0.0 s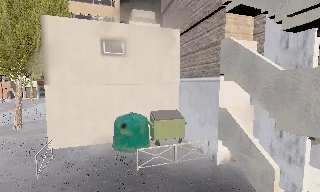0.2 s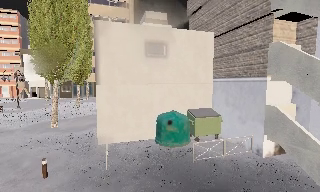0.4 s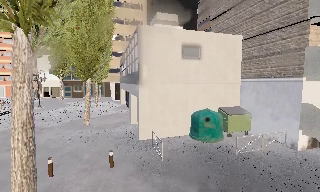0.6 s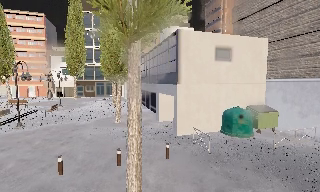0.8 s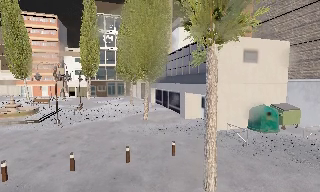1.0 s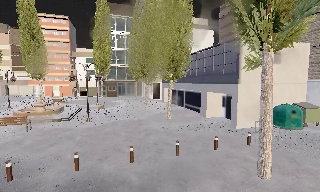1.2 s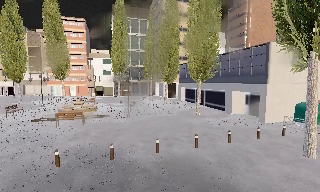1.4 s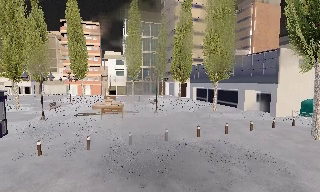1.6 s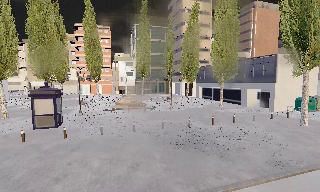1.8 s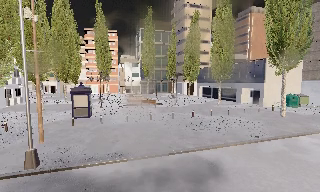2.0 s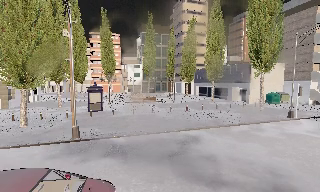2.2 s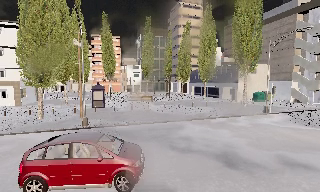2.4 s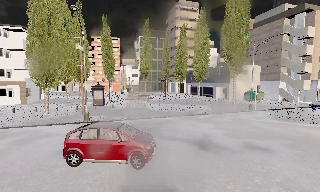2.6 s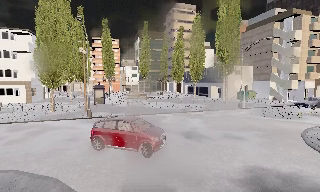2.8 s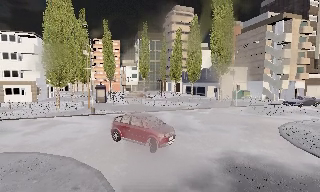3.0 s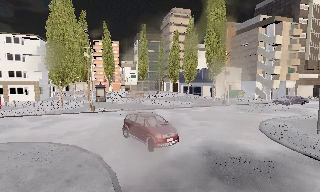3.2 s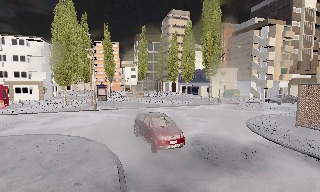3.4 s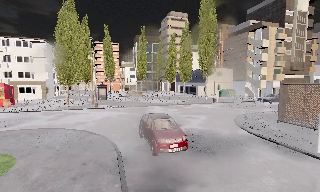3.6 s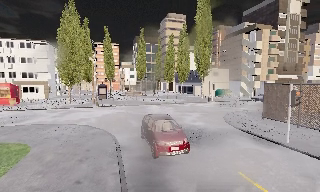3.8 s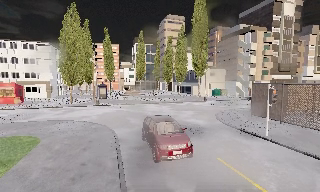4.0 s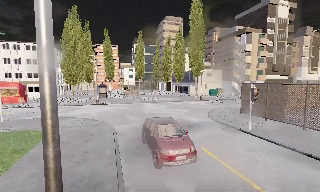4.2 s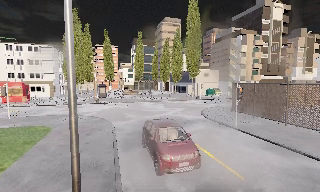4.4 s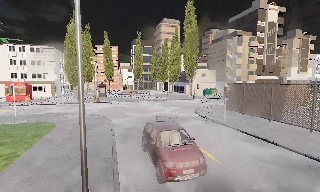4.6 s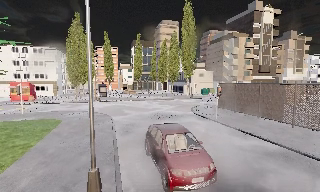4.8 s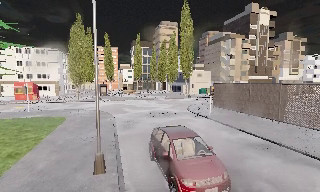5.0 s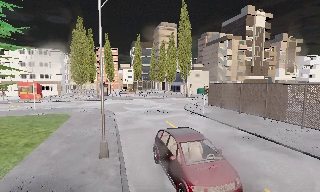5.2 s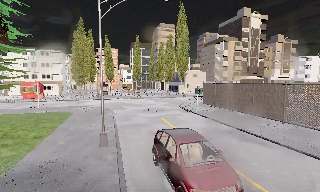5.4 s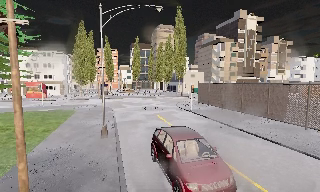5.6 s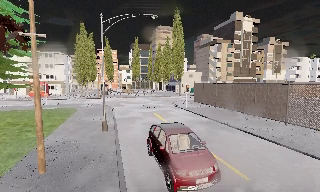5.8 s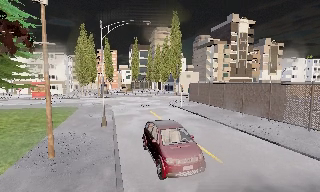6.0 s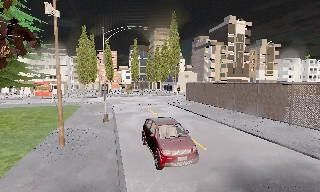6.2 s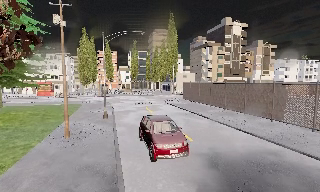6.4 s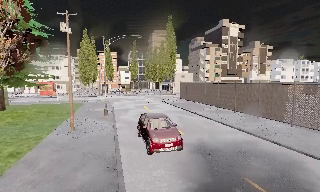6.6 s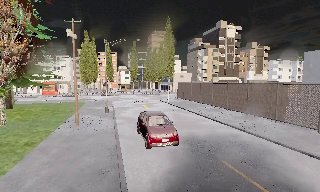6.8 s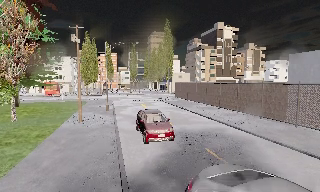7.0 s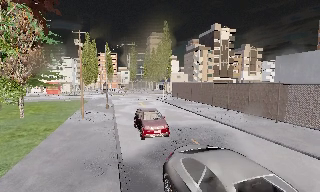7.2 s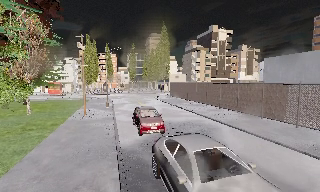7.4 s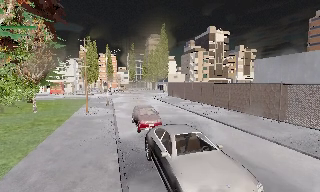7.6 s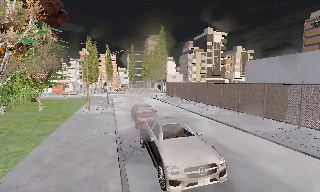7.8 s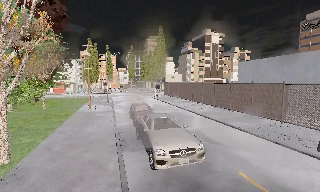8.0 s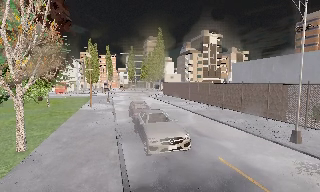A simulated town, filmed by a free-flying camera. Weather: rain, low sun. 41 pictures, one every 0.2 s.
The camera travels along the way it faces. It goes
backward.
0.0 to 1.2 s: The camera travels to its left, about 14 m, so close, fixed things drift to the right.
1.2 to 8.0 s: The camera travels backward, about 50 m, so what stands in front gets smaller. It loses speed.
The film runs forward here.
